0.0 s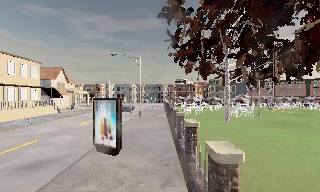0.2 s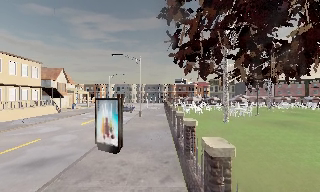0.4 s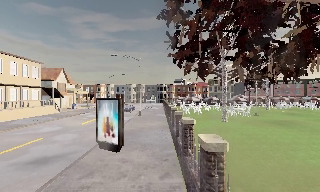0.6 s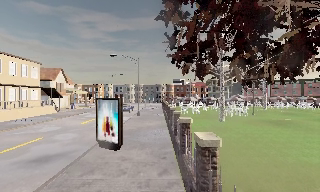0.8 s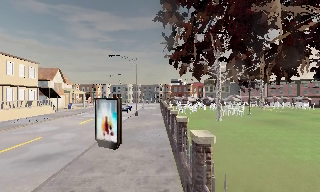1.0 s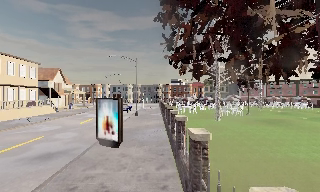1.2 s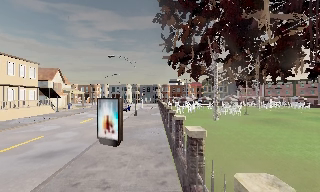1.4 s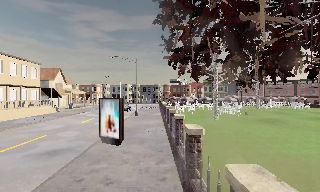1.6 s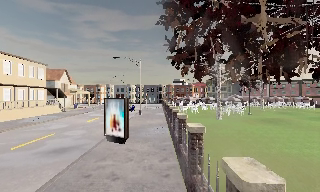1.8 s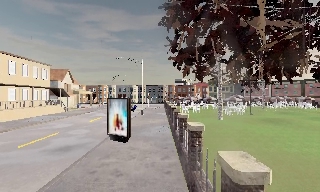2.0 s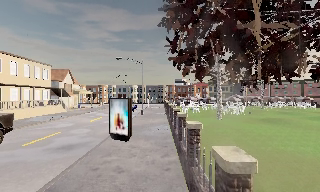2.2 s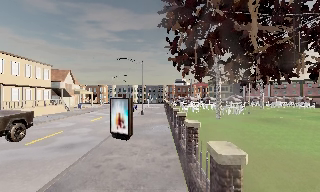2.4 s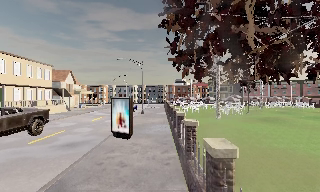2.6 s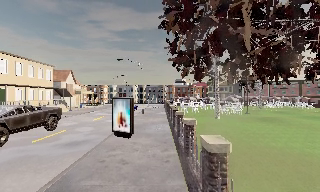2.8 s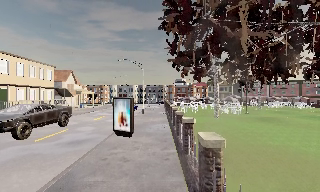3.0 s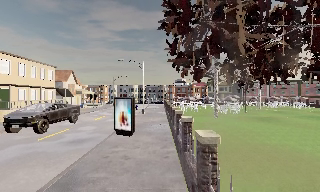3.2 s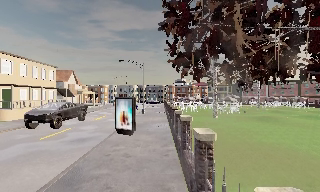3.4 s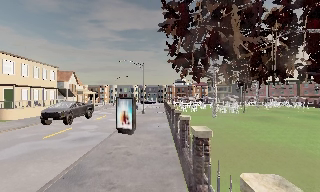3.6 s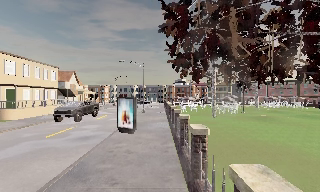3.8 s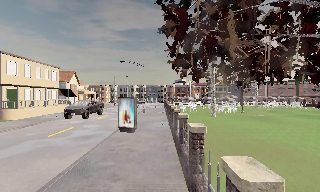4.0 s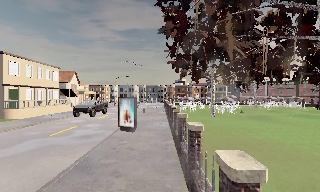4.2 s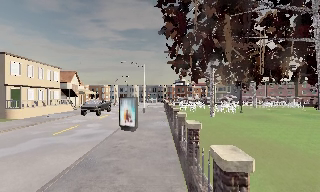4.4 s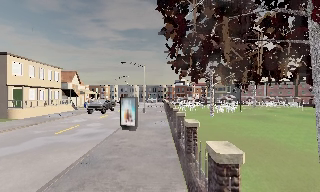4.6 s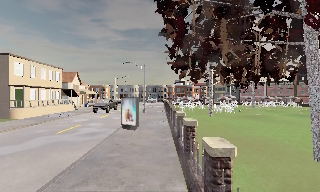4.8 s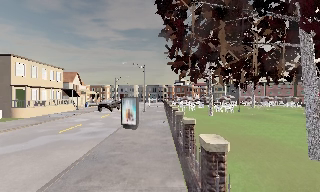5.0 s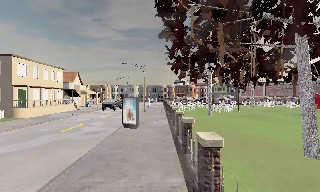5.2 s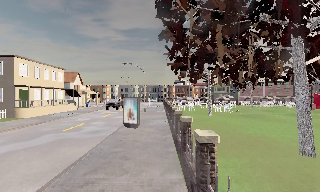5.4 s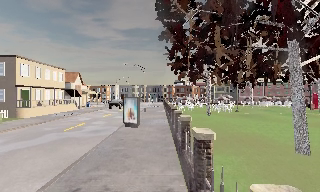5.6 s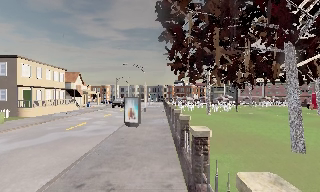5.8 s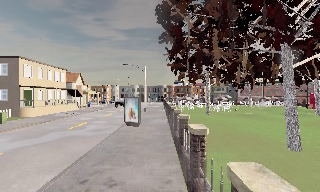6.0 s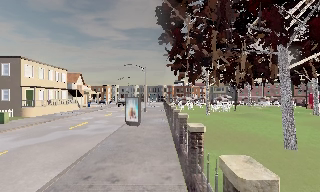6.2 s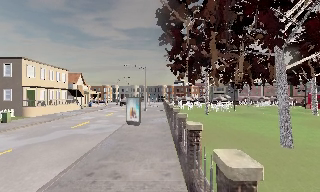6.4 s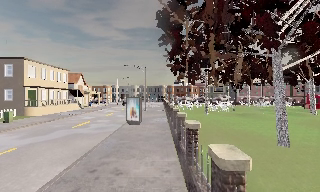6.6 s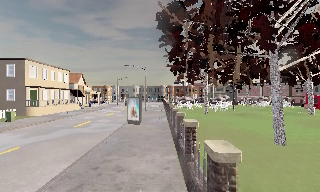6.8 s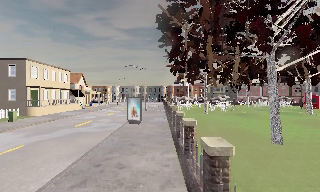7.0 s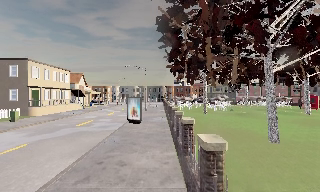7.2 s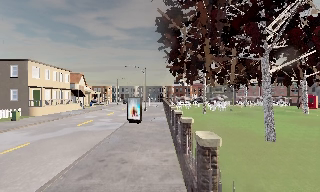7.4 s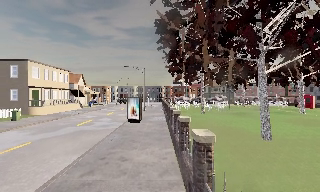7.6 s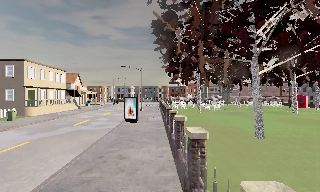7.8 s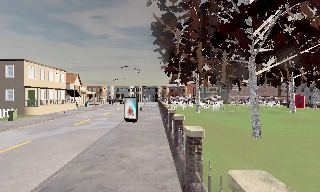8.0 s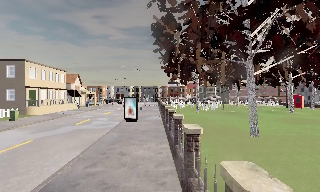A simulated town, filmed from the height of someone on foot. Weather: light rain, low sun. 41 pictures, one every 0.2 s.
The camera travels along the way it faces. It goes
backward.
0.0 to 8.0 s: The camera travels backward, about 9 m, so what stands in front gets smaller.
The film runs backward here.
